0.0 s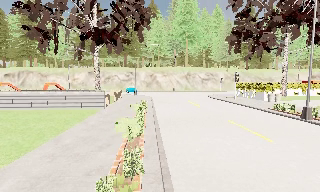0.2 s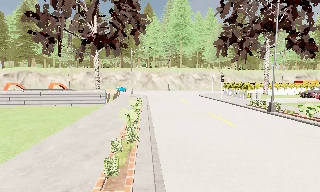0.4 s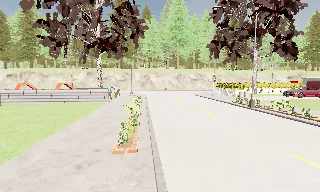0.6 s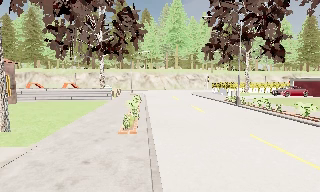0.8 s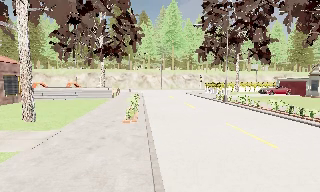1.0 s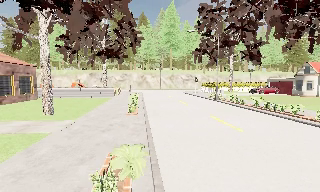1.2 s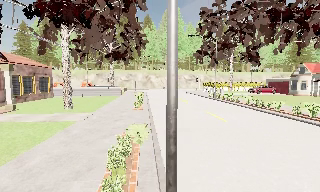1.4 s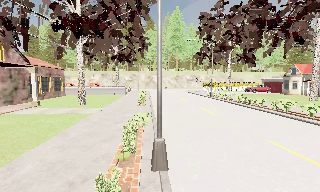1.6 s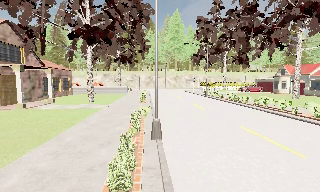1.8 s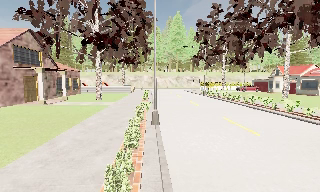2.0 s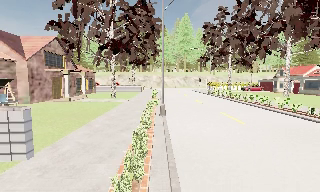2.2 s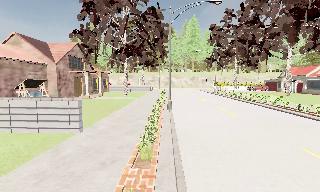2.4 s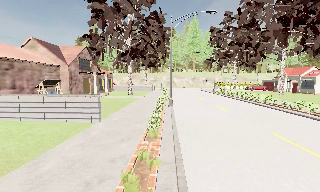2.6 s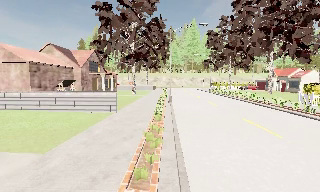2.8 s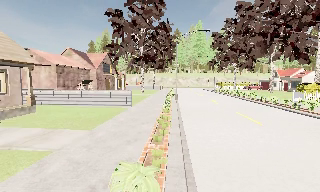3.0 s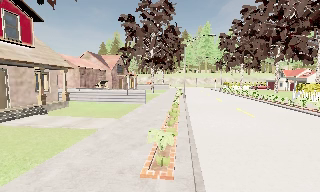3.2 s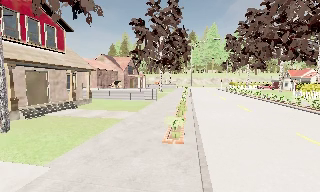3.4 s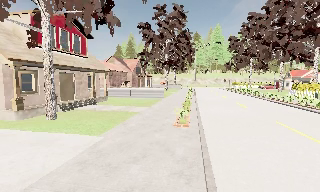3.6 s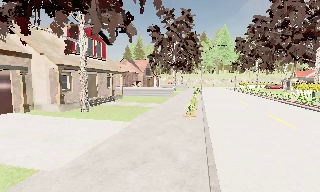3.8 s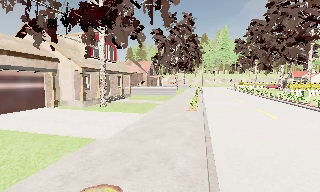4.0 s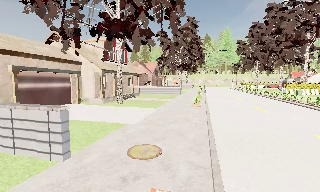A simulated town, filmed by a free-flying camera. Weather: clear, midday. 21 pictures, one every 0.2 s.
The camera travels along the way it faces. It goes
backward.
0.0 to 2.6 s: The camera travels backward, about 25 m, so what stands in front gets smaller.
2.6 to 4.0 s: The scene slides to the right, as the camera pans about 10 degrees to its left. It travels backward, about 15 m, so what stands in front gets smaller.
The film runs forward here.
